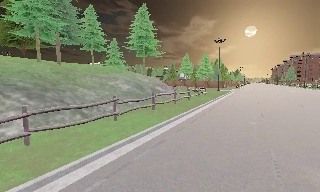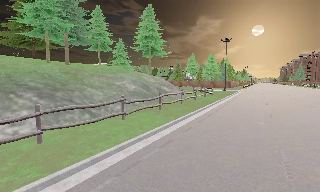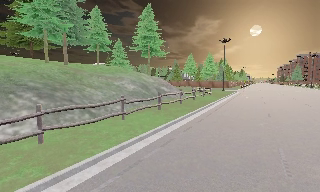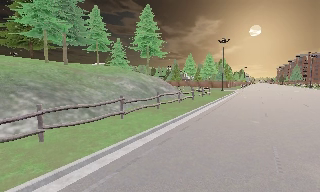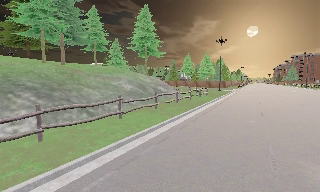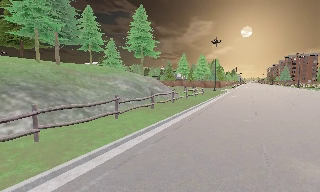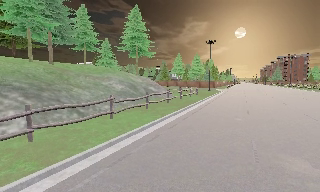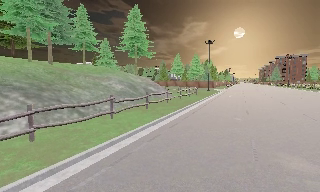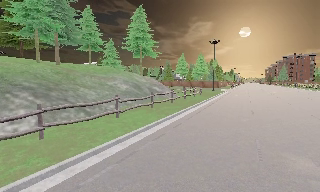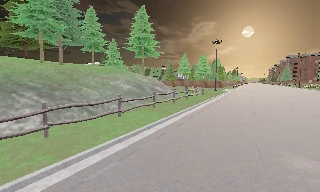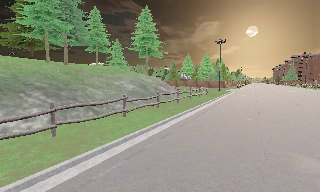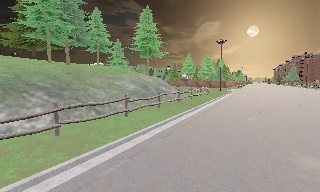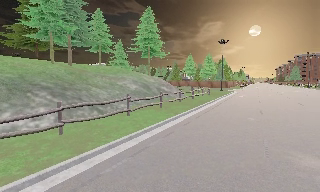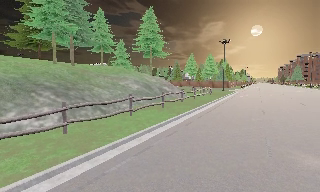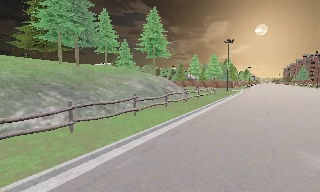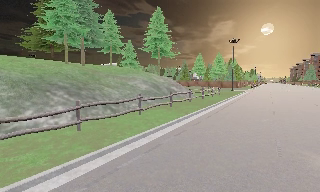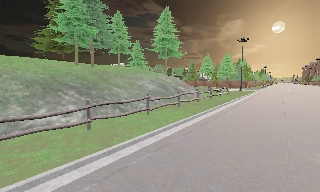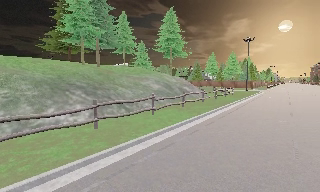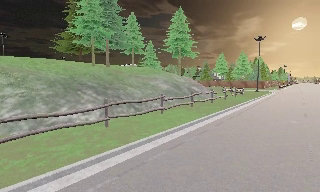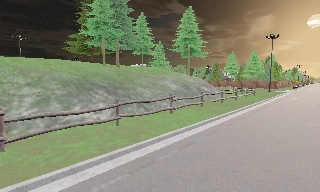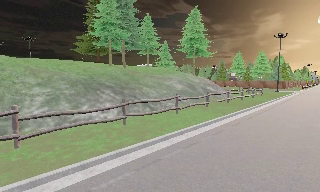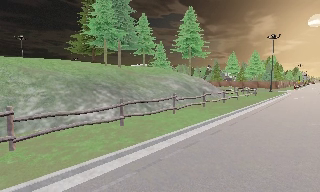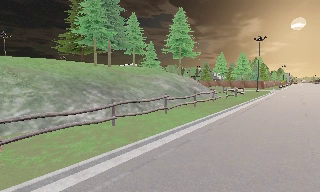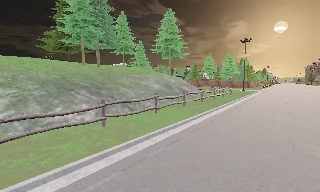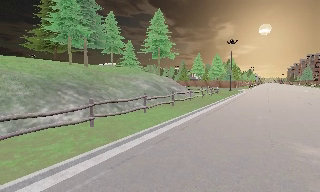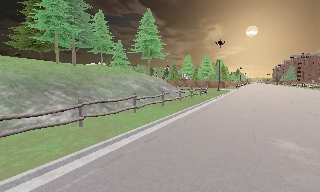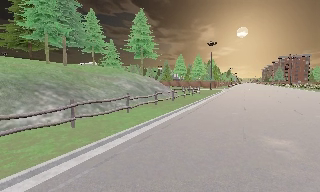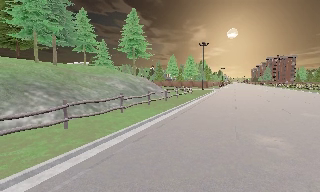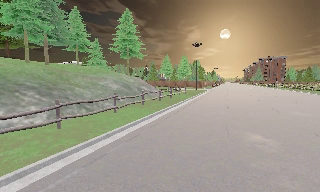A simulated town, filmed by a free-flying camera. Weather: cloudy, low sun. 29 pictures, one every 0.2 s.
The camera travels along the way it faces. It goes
backward.
0.0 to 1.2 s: The camera travels backward, about 0.5 m, so what stands in front gets smaller.
1.2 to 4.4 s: The camera pans to its left, which is counterclockwise from overhead, by about 15 degrees. It travels backward and to its left, about 1.5 m, so what stands in front gets smaller.
4.4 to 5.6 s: The scene slides to the left, as the camera pans about 20 degrees to its right. It travels backward, about 0.5 m, so what stands in front gets smaller.
The film runs backward here.
